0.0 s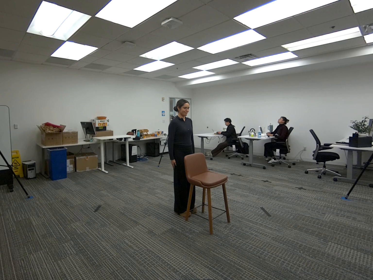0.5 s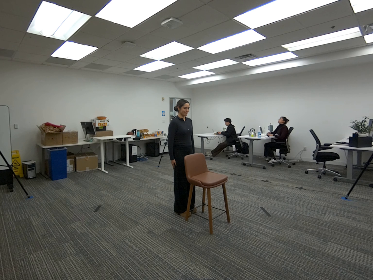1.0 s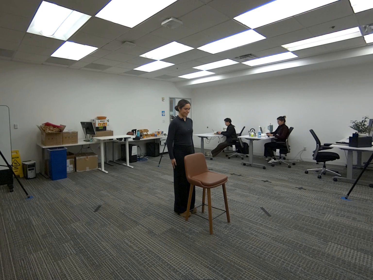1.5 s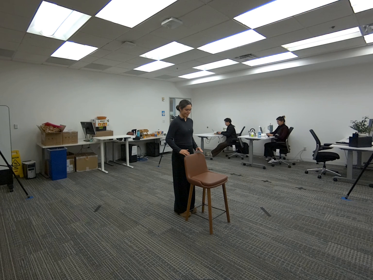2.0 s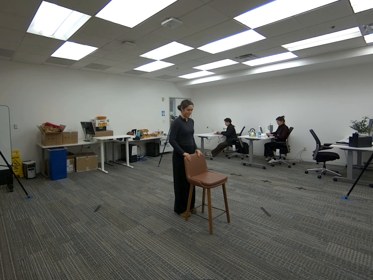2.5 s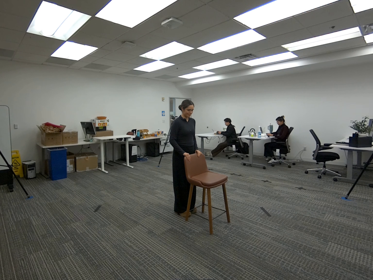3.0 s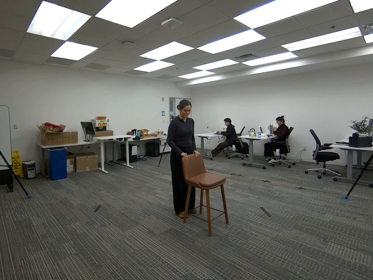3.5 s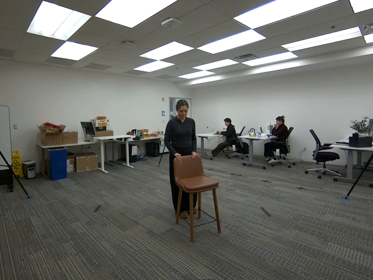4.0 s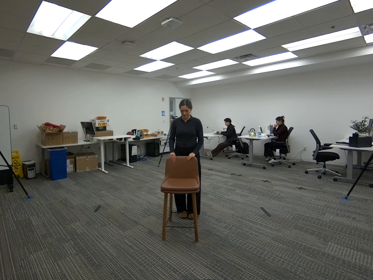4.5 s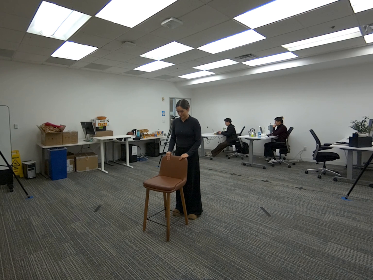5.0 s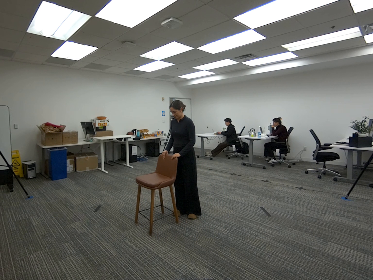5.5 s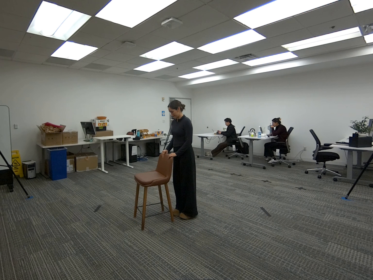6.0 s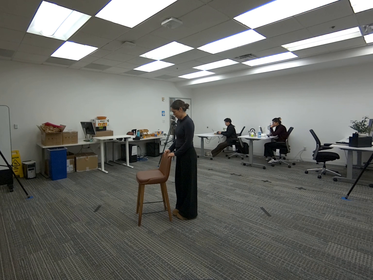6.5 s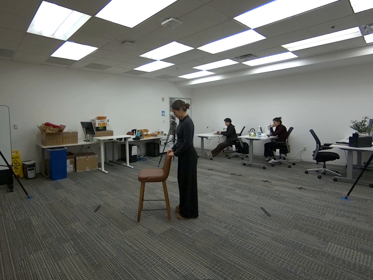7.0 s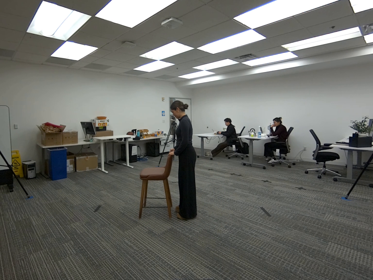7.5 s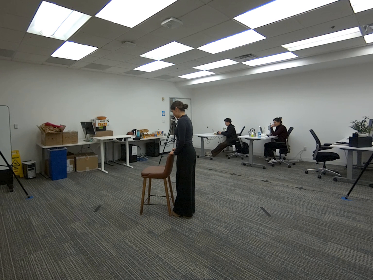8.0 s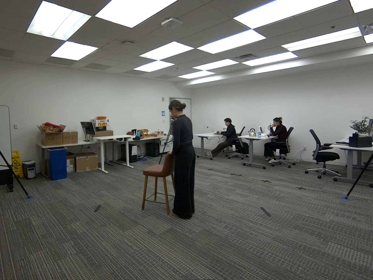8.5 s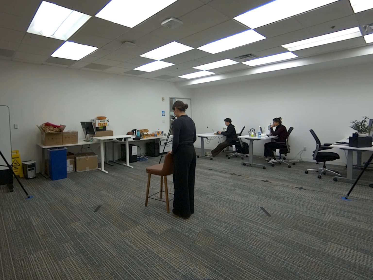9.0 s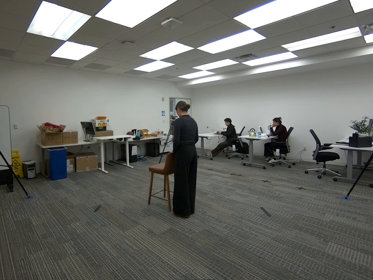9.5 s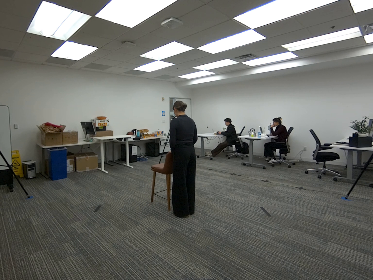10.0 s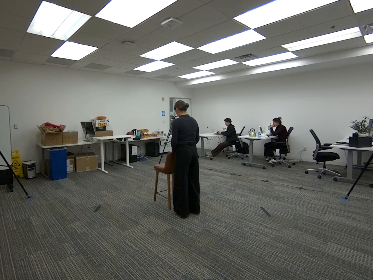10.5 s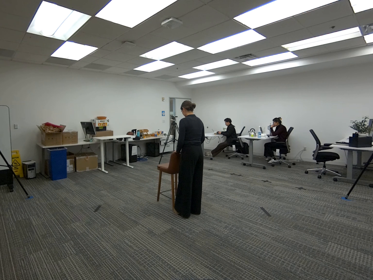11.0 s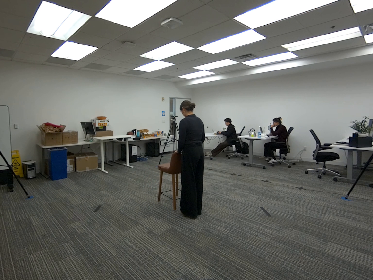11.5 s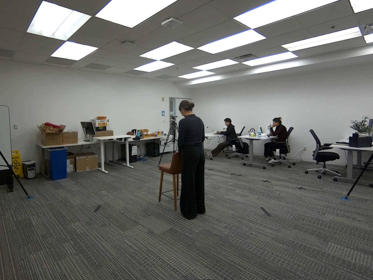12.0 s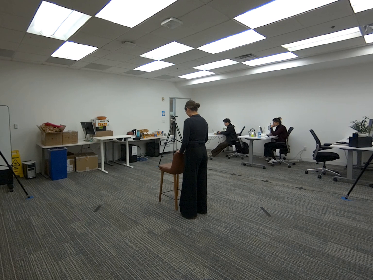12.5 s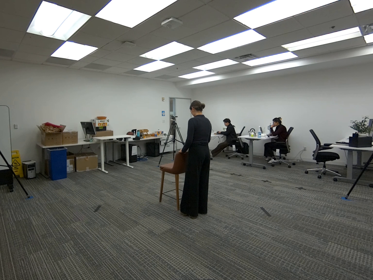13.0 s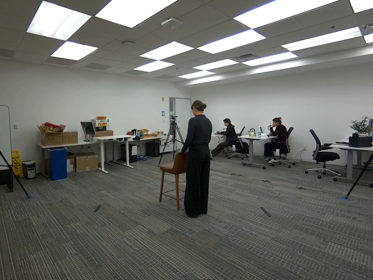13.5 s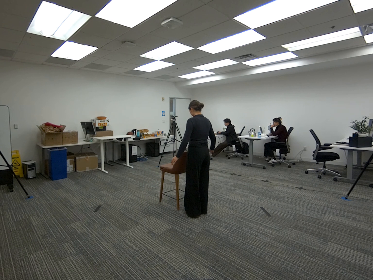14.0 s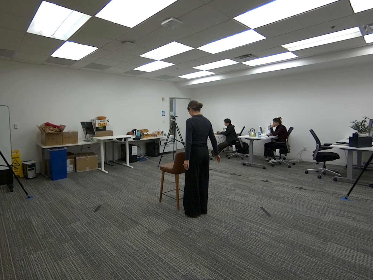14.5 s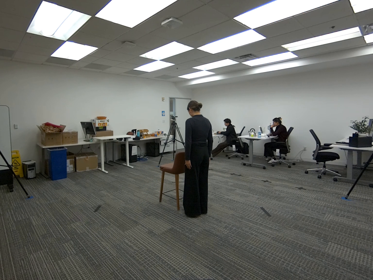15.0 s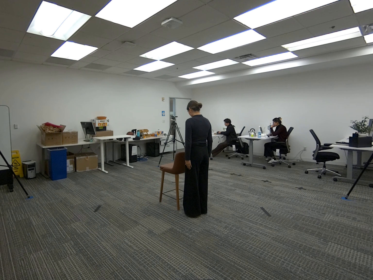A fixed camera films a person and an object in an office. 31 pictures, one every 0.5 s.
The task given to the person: Walk over to the tall bar stool and grasp the stool with both hands rotating the bar stool 180° and then placing the tall bar stool back on the ground.
